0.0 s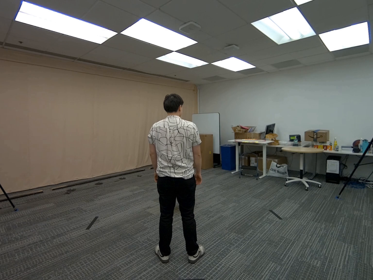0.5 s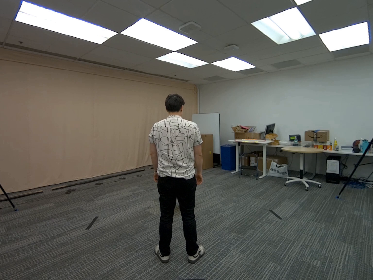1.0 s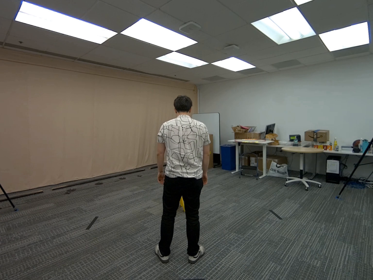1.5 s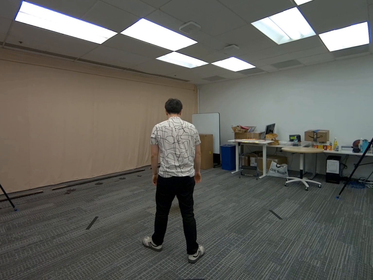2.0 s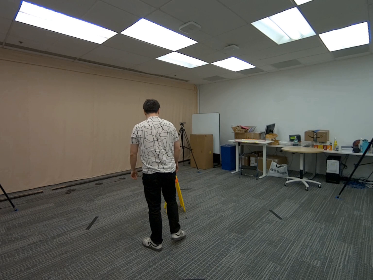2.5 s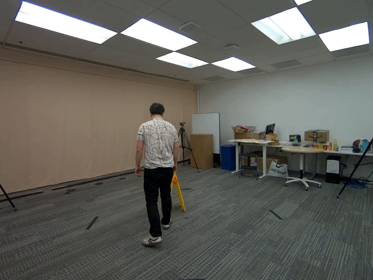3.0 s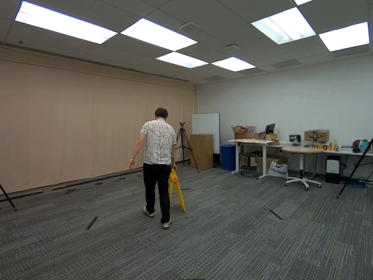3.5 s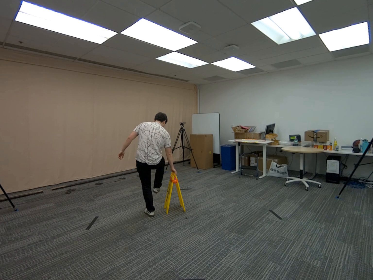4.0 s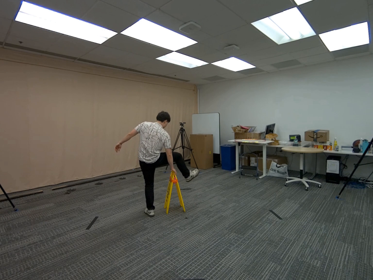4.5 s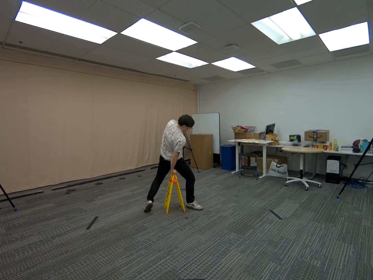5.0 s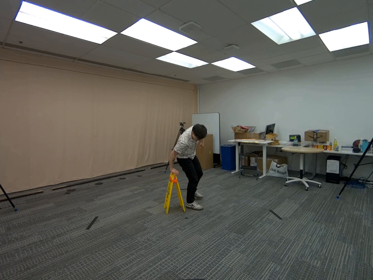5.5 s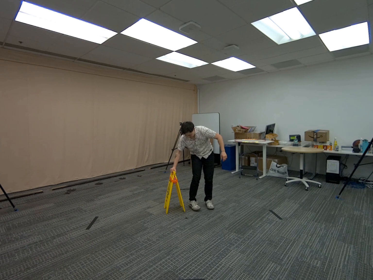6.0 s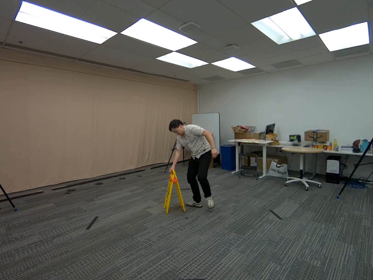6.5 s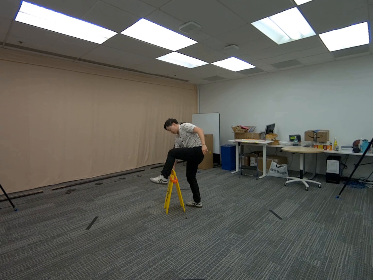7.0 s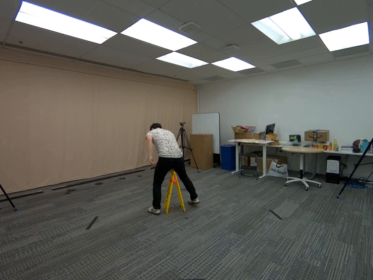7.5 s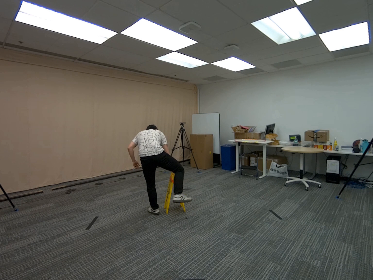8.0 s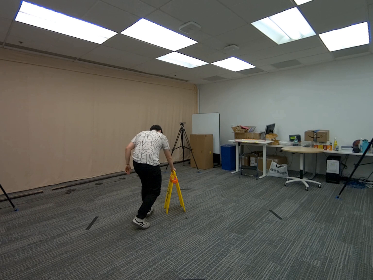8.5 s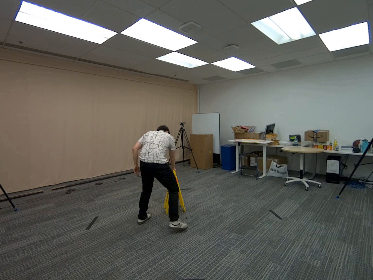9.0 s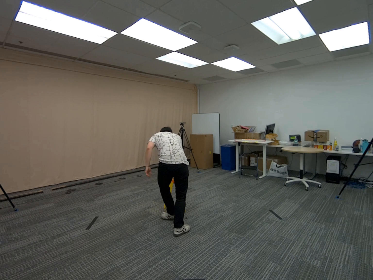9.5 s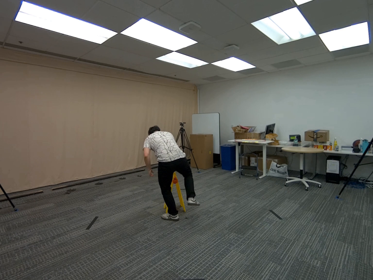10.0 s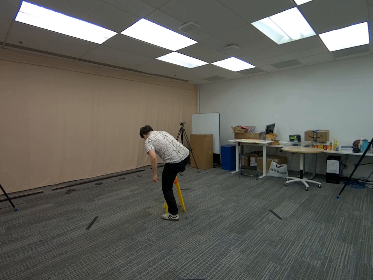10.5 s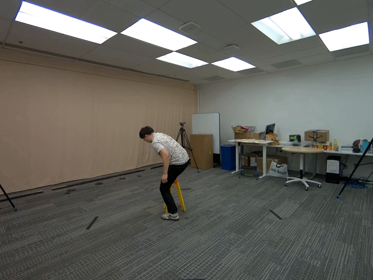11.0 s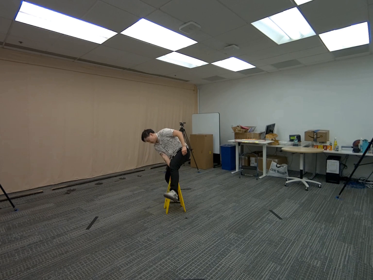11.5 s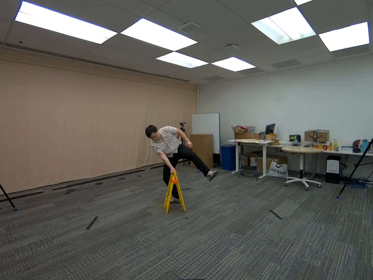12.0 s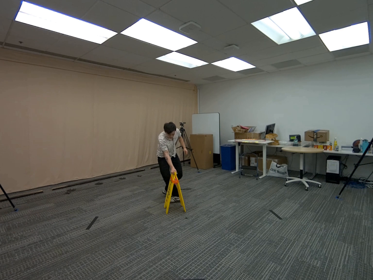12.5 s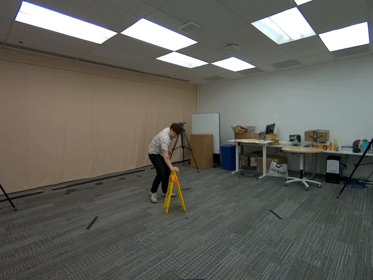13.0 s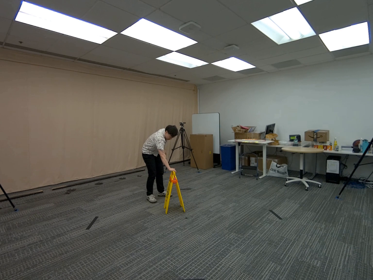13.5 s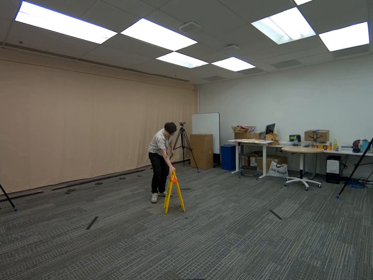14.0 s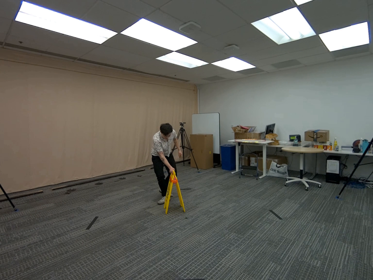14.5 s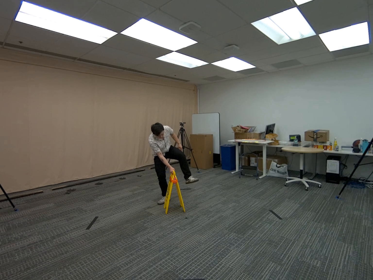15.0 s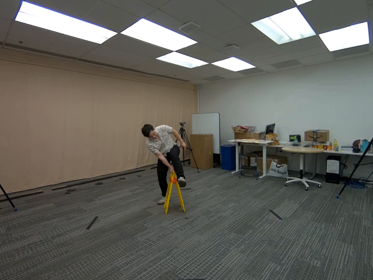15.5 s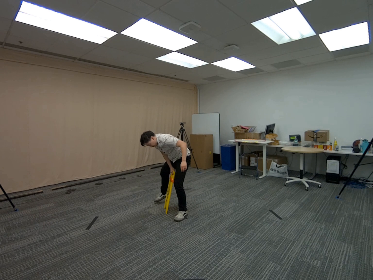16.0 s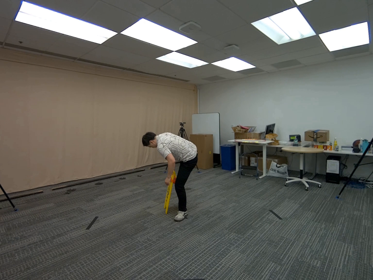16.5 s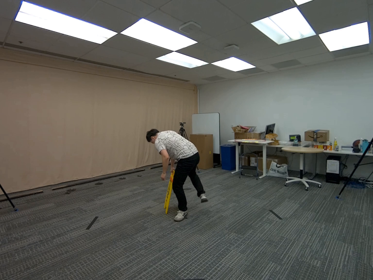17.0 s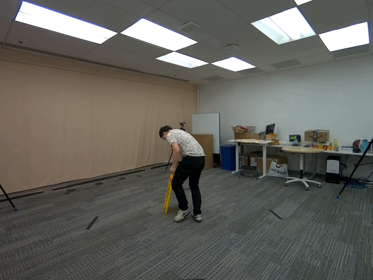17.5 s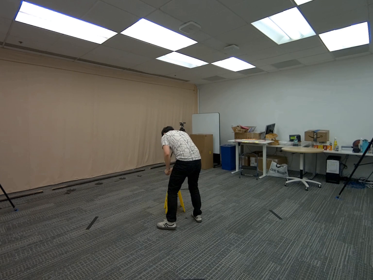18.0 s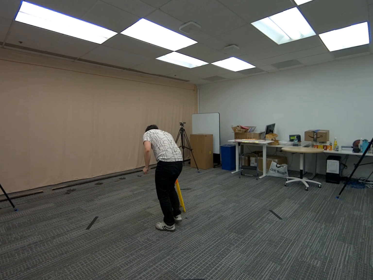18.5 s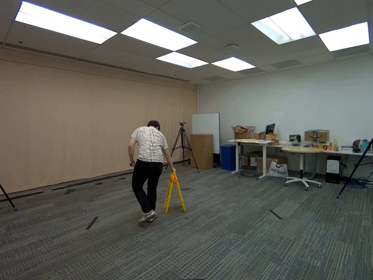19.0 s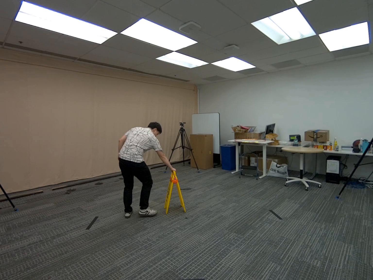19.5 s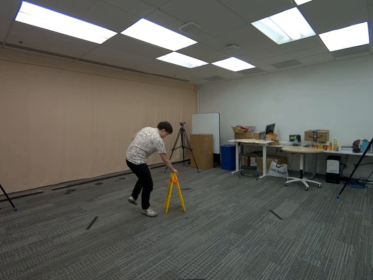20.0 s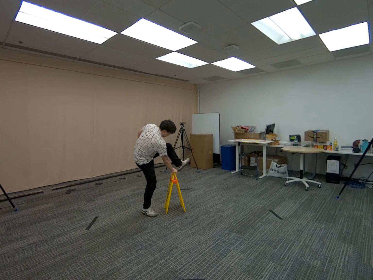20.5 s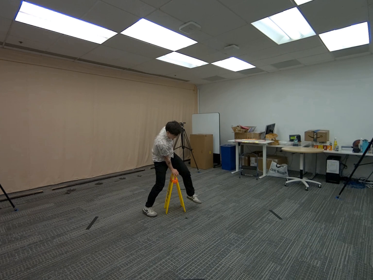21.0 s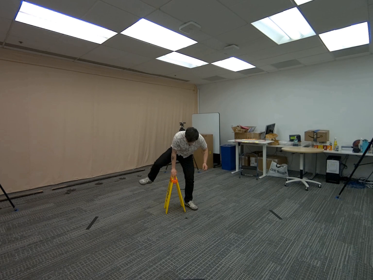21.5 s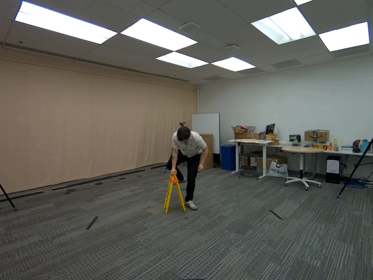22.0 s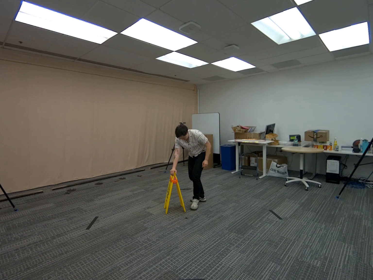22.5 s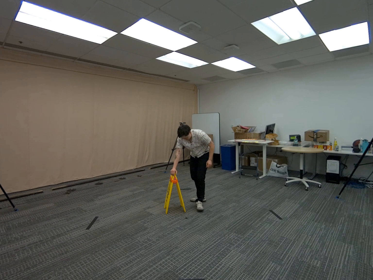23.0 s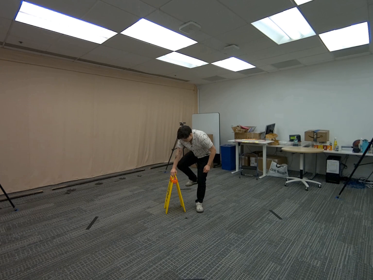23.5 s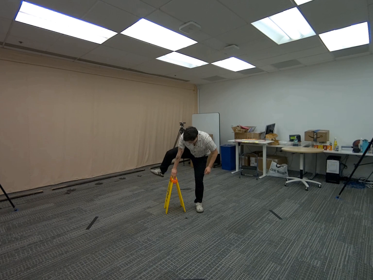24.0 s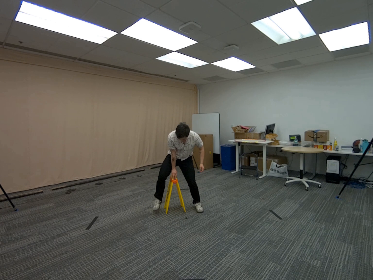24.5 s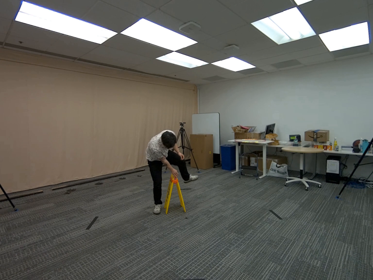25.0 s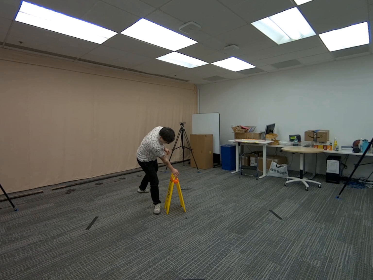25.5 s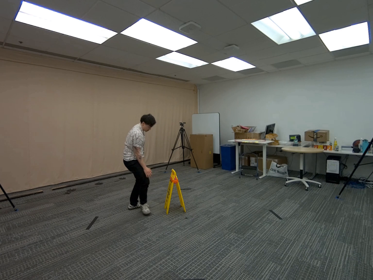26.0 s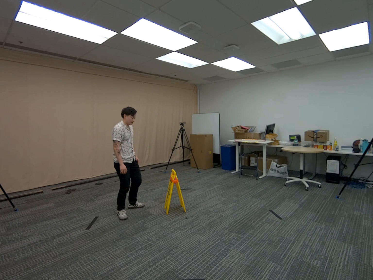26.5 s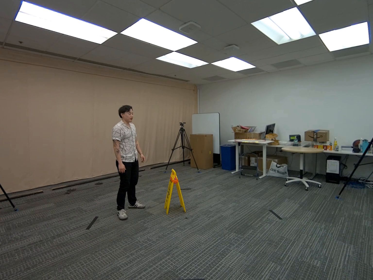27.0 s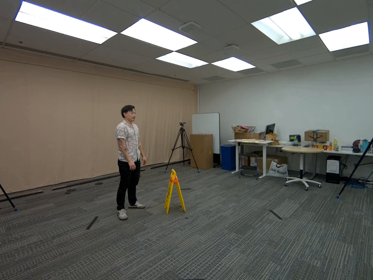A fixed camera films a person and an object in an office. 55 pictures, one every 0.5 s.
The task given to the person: Walk to the wet floor sign while it is standing upright. Hold onto the sign with one hand and step over it one leg at a time. Then continue to step over the sign from different directions until you come to a stop.
